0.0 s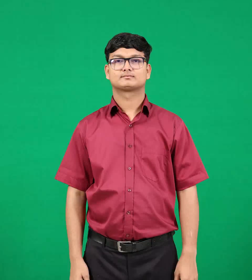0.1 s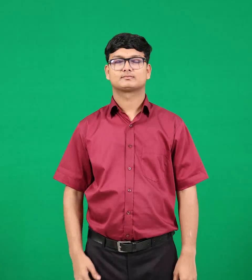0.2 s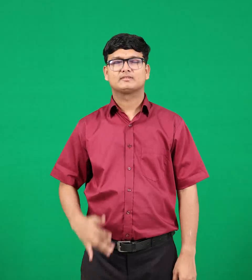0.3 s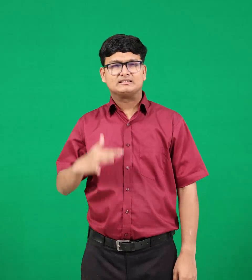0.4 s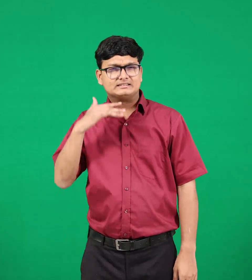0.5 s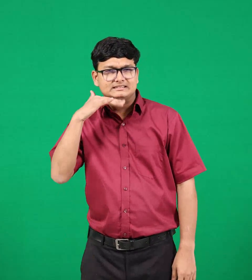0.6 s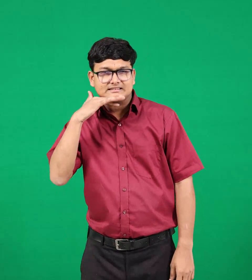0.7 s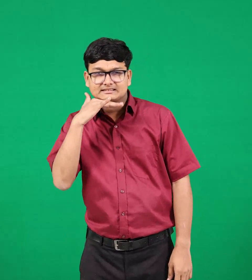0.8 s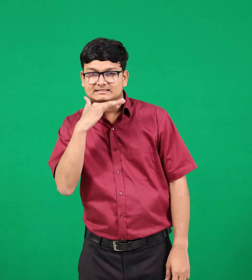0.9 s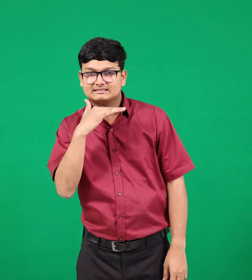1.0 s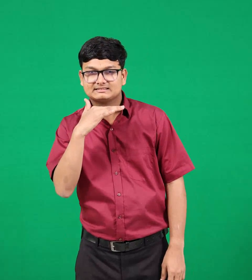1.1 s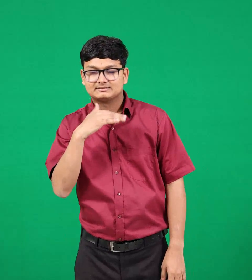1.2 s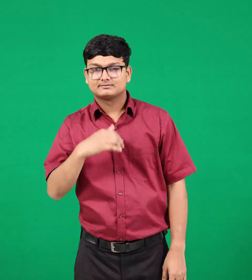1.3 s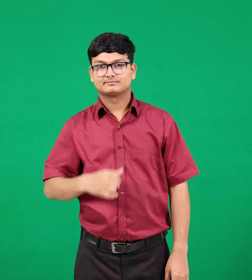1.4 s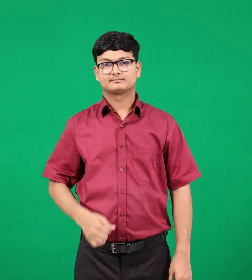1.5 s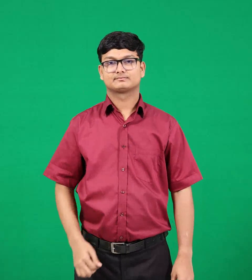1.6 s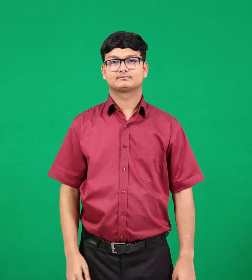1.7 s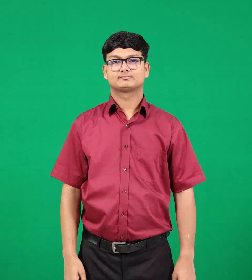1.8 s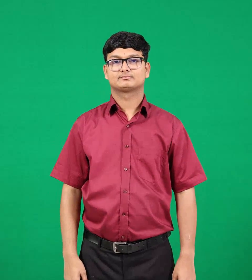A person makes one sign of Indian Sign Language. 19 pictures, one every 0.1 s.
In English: dirty
